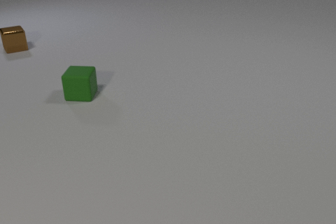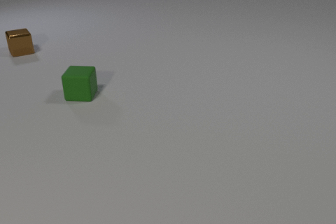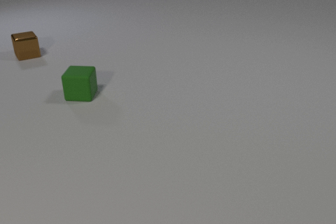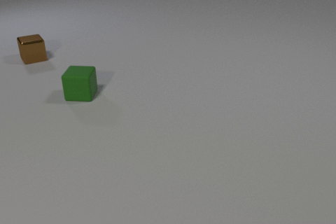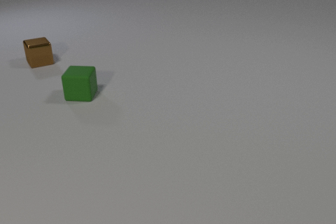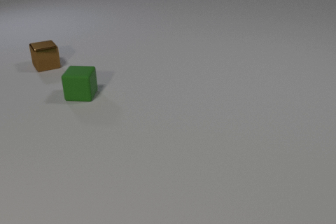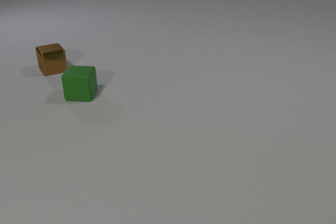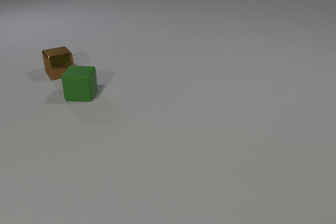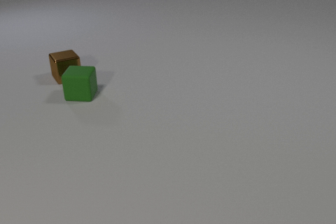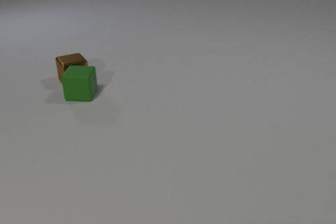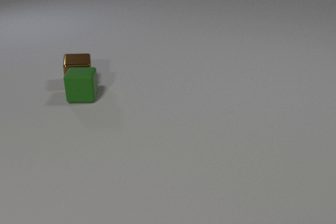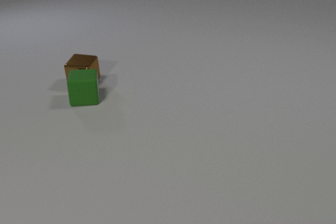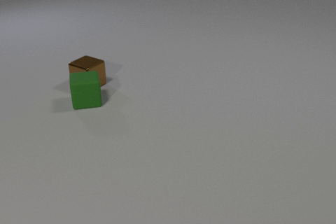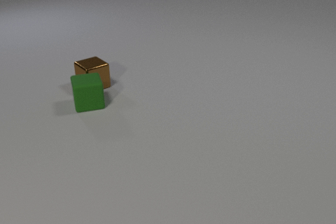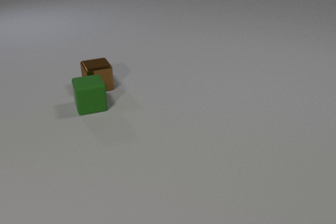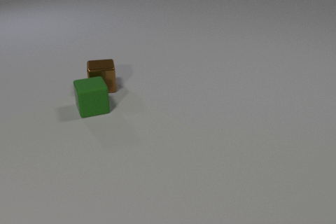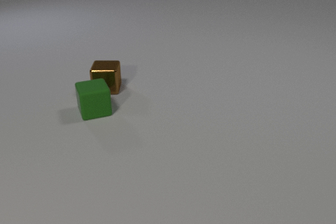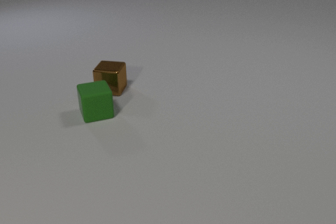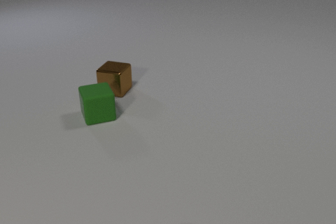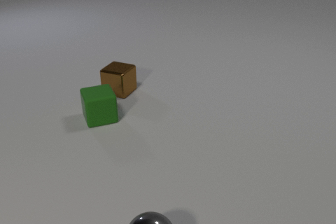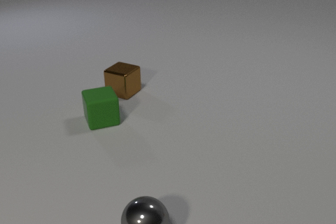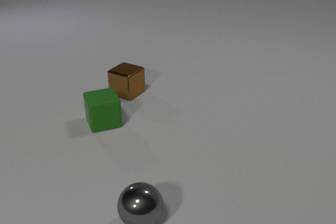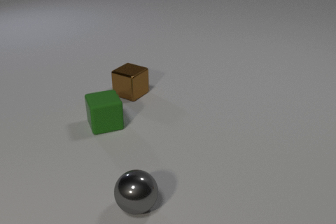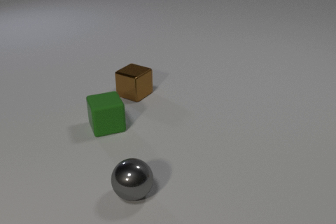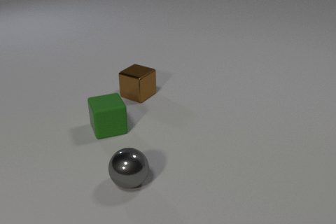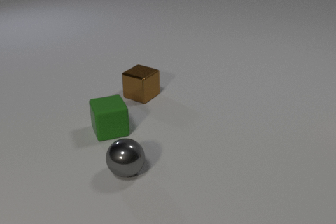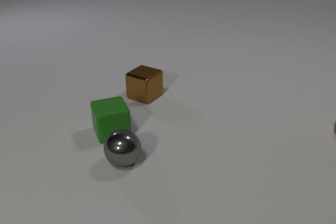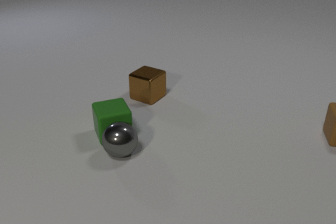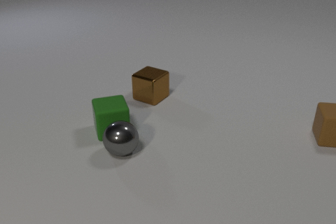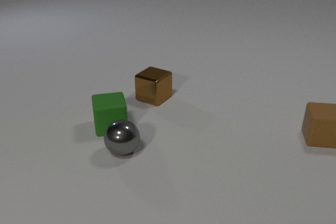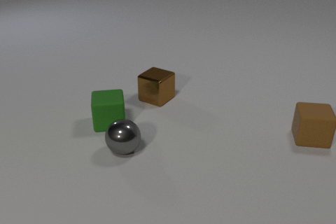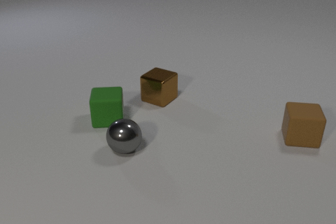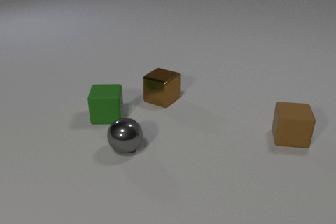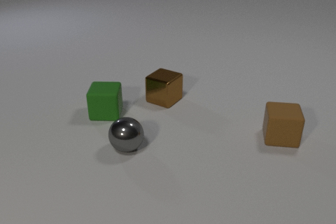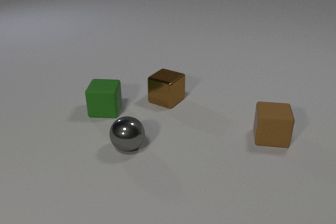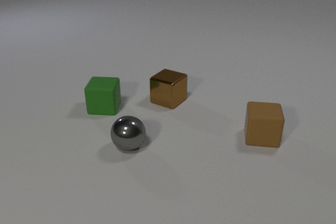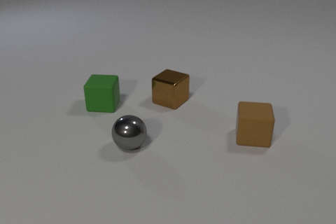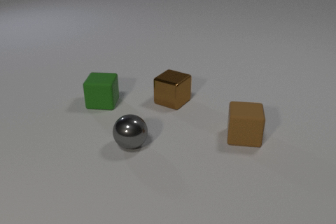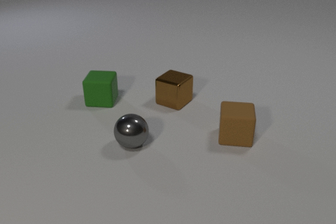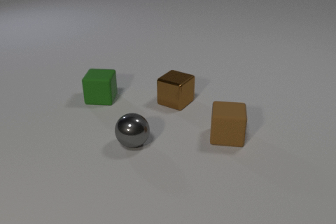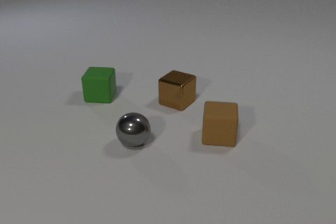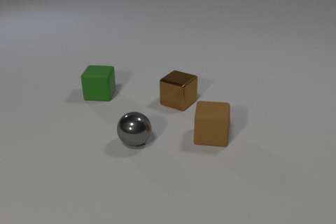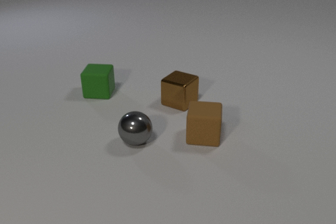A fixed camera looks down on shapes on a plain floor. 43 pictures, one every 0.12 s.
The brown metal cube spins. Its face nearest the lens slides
to the left.
The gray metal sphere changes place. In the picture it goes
away from the camera.
0.00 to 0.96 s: The brown metal cube slides toward the camera and to the right.
0.96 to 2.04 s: The brown metal cube slides to the right and toward the camera, spins so that its near face slides to the left, clockwise seen from above. The green rubber cube slides toward the camera, spins counterclockwise seen from above by about 30 degrees, its near face sliding to the right. The brown metal cube and the green rubber cube collide.
2.04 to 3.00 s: The brown metal cube slides to the right and toward the camera, spins so that its near face slides to the left, clockwise seen from above. The green rubber cube slides toward the camera. The gray metal sphere comes in at the bottom edge, rolls away from the camera.
3.00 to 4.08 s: The brown metal cube slides to the right and toward the camera. The green rubber cube slides away from the camera, spins so that its near face slides to the left, clockwise seen from above. The gray metal sphere rolls away from the camera. The brown rubber cube comes in at the right edge, slides to the left. The green rubber cube and the gray metal sphere collide.
4.08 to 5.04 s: The brown metal cube slides to the right. The green rubber cube slides away from the camera. The gray metal sphere rolls away from the camera and to the right. The brown rubber cube slides to the left.
What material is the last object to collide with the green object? metal.
How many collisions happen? 2.
How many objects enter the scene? 2.
